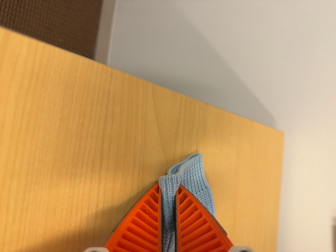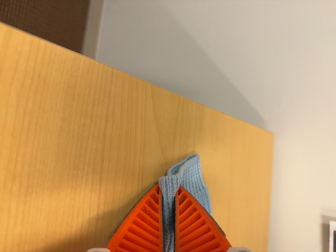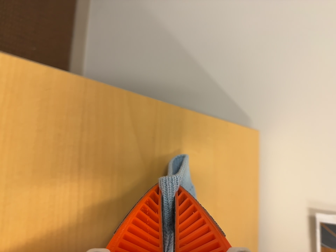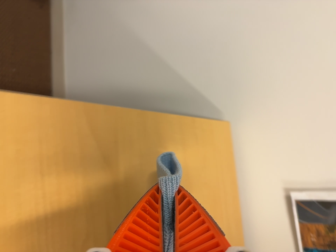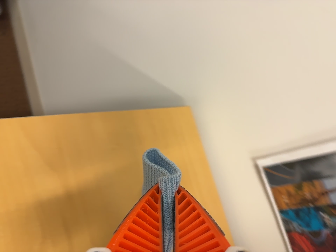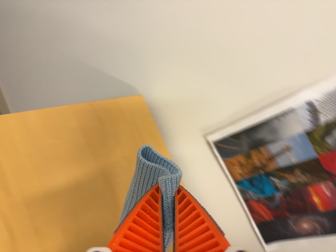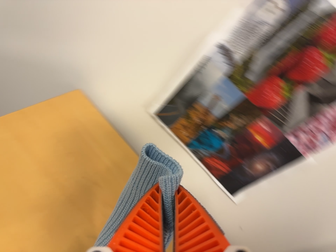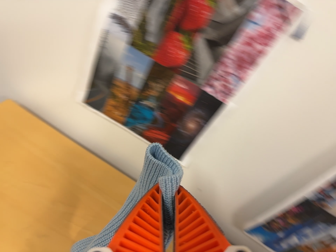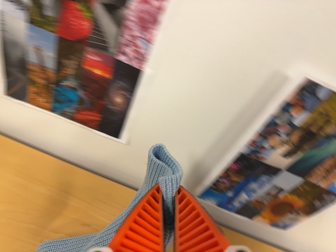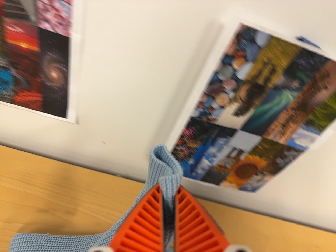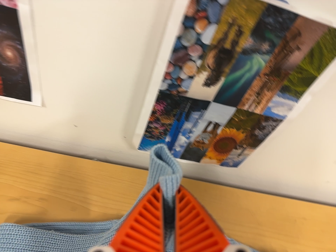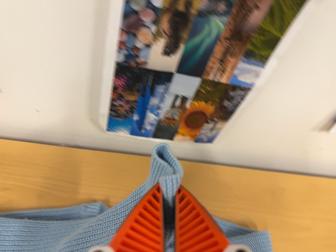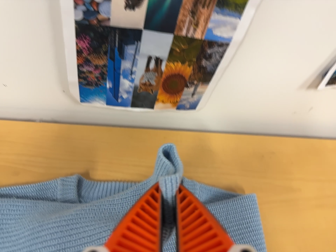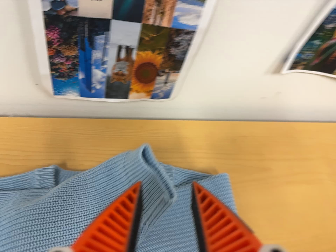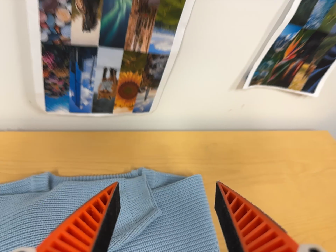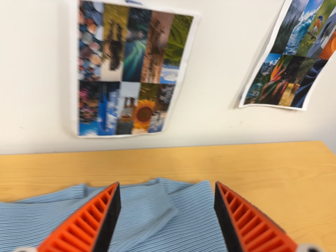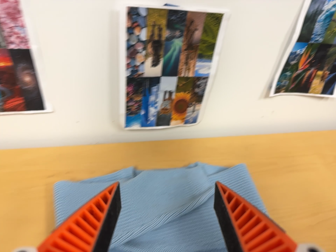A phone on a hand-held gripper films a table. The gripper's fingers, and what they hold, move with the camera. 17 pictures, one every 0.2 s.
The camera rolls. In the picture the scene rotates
counterclockwise.
0.0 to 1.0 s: The camera travels to its right, about 18 cm, so close, fixed things drift to the left. It rolls about its line of sight by about 30 degrees, and the scene rotates counterclockwise.
1.0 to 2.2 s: The scene slides to the left, as the camera pans about 10 degrees to its right. It travels to its right, about 40 cm, so close, fixed things drift to the left. Its aim tips toward the bottom of its view by about 15 degrees, and the scene shifts upward. It rolls about its line of sight by about 55 degrees, and the scene rotates counterclockwise.
2.2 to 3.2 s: The camera travels backward and toward the bottom of its view, about 24 cm, so what stands in front gets smaller. It rolls about its line of sight by about 15 degrees, and the scene rotates counterclockwise.
The film runs forward here.
